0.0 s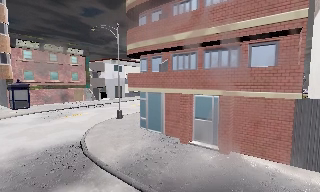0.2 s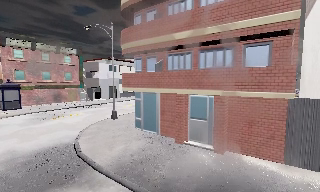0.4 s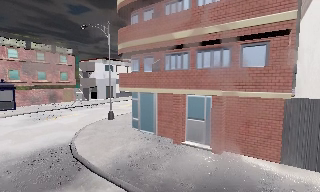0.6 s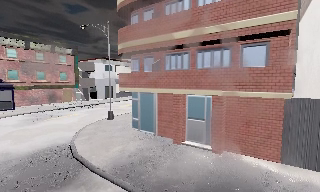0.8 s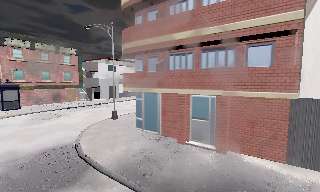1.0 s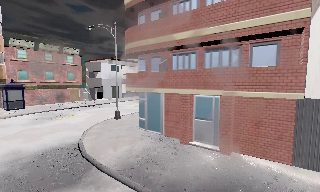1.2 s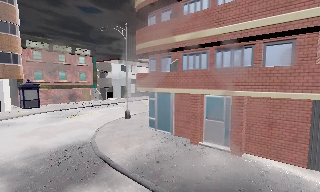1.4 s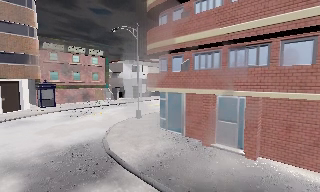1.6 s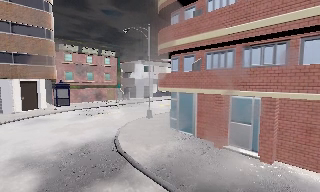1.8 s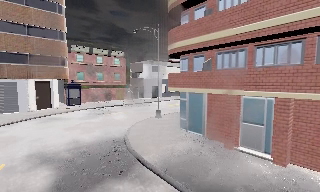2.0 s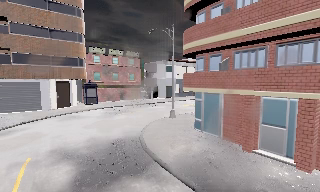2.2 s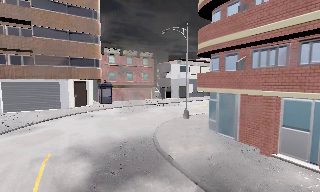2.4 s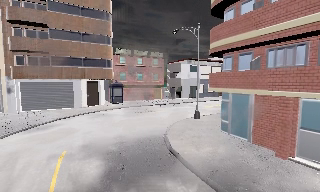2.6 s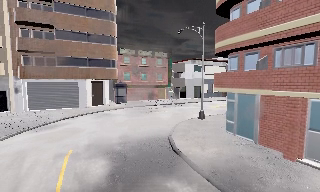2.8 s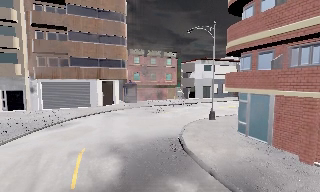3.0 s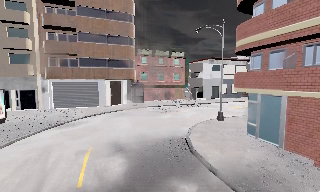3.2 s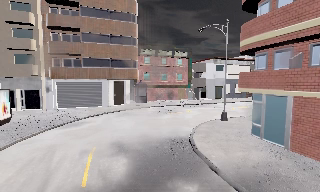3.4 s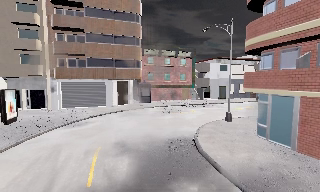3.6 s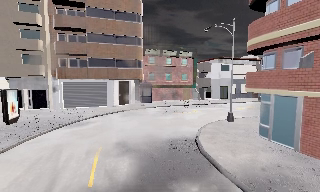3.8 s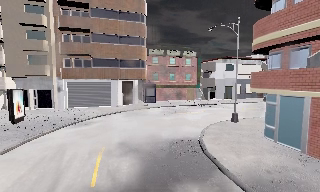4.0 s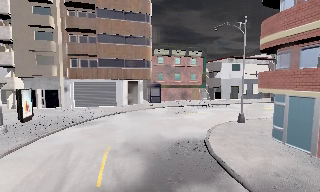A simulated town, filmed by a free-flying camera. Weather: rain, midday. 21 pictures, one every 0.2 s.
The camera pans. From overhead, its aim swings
counterclockwise.
The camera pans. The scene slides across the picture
to the right.
0.0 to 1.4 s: The camera shifts only a little, or ends up much as it began.
1.4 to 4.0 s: The camera pans to its left, which is counterclockwise from overhead, by about 30 degrees. It travels to its left, about 0.5 m, so close, fixed things drift to the right.
The film runs forward here.
